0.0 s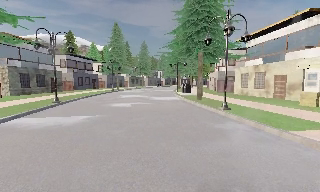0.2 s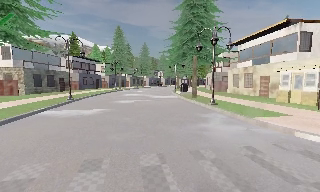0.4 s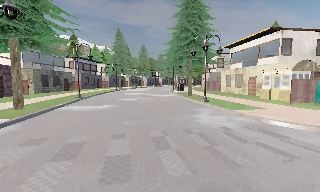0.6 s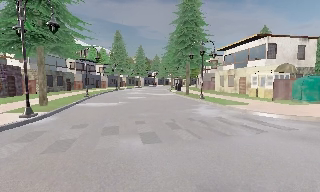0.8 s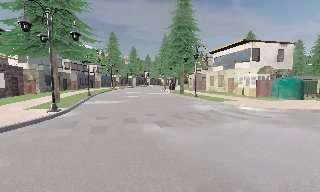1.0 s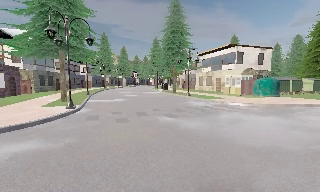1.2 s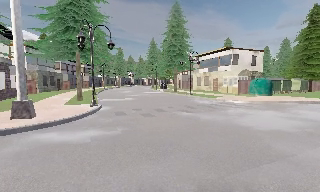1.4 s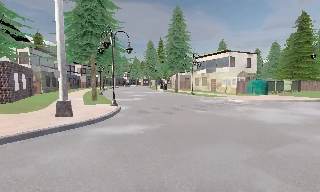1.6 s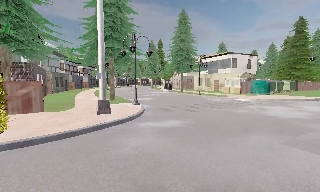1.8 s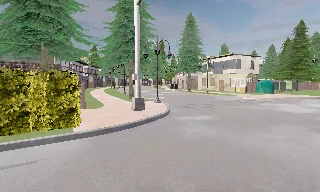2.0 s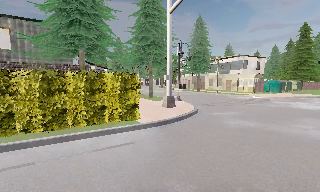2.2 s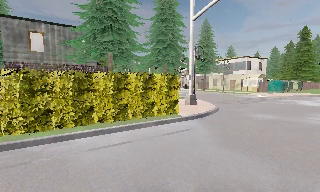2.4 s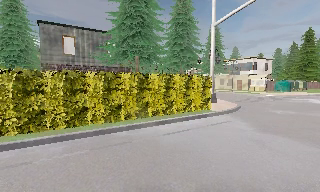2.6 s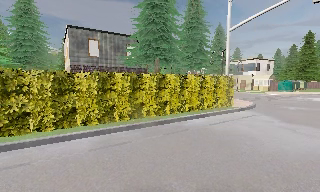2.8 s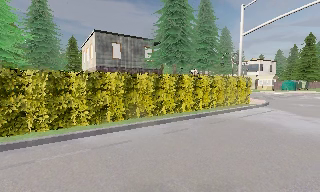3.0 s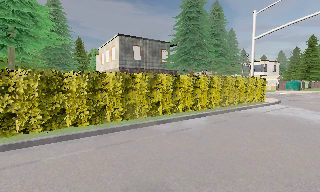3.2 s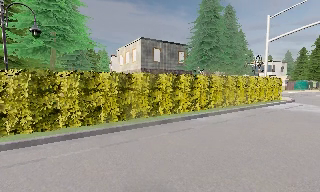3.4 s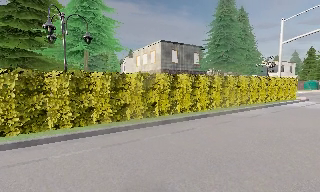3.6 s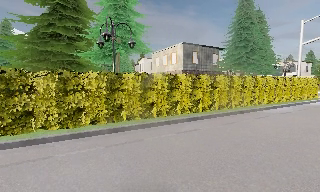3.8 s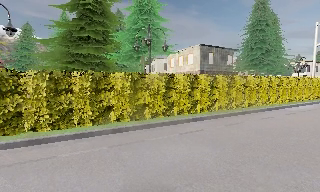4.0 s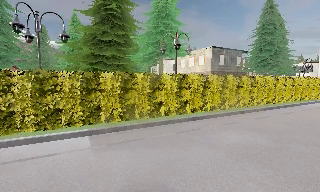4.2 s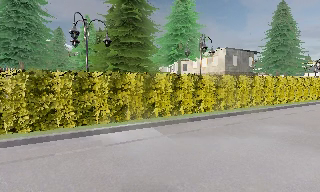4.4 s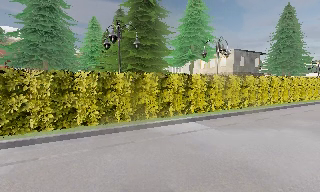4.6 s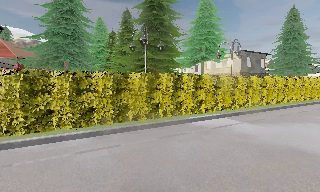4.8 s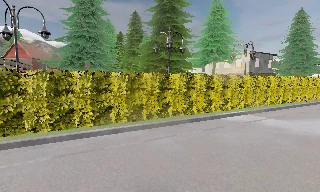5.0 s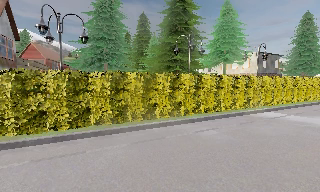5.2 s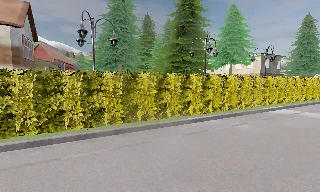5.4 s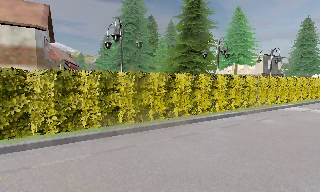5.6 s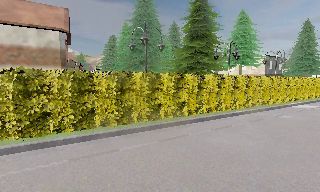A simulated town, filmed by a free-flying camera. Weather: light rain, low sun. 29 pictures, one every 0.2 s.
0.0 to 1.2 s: The camera pans to its right, which is clockwise from overhead, by about 15 degrees. It travels backward and to its left, about 10 m, so what stands in front gets smaller.
1.2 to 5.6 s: The camera travels to its left and backward, about 40 m, so close, fixed things drift to the right.
The film runs backward here.
